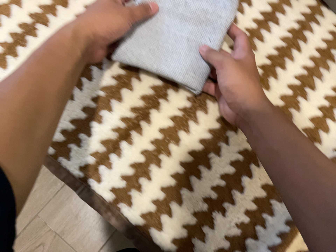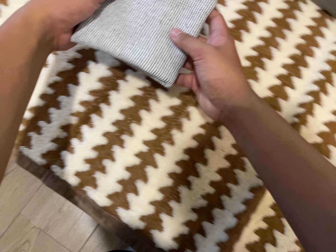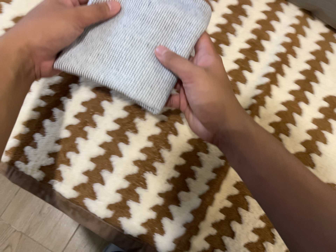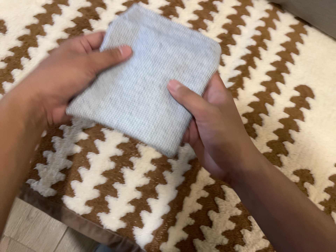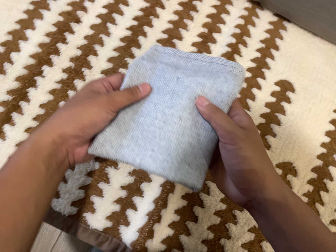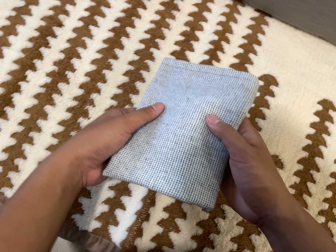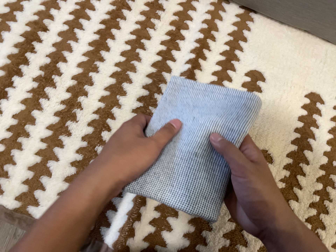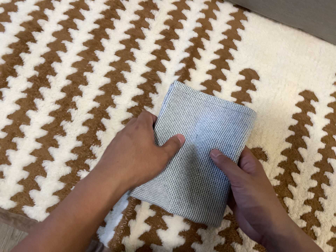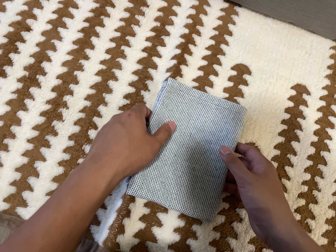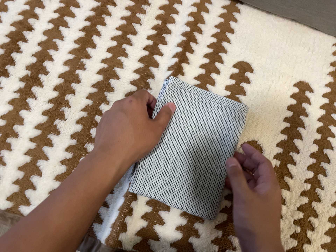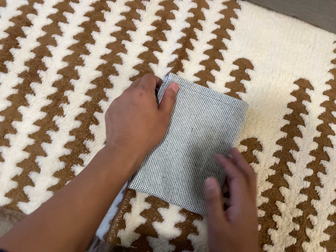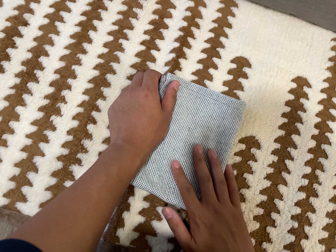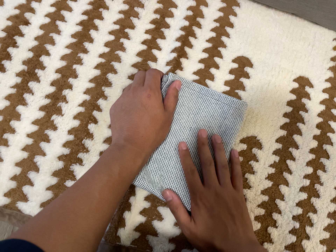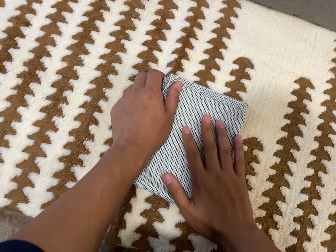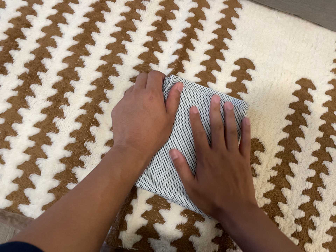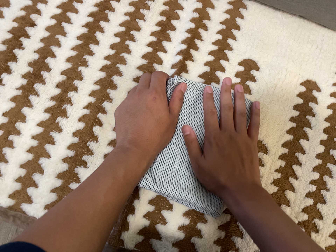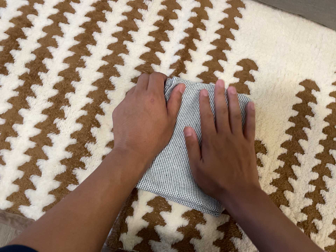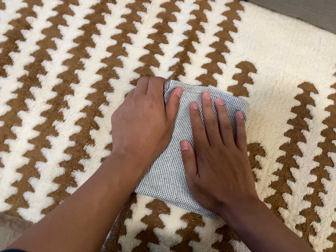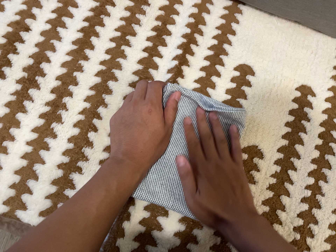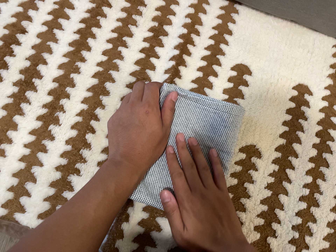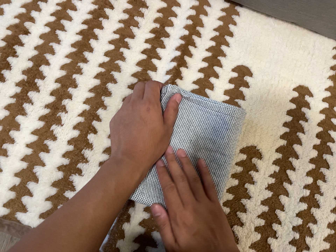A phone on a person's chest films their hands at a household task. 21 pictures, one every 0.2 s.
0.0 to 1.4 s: The camera travels to its right, about 20 cm, so close, fixed things drift to the left. It rolls about its line of sight by about 20 degrees, and the scene rotates counterclockwise.
1.4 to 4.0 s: The camera shifts only a little, or ends up much as it began.
The film runs backward here.
